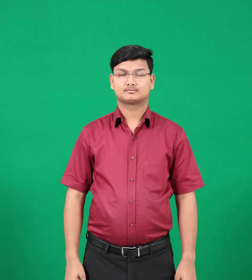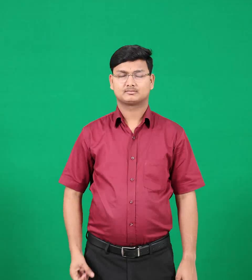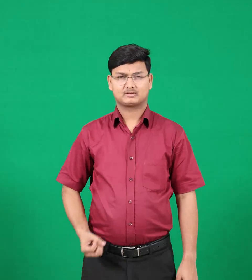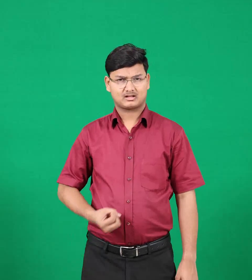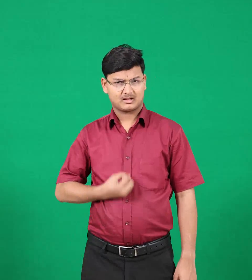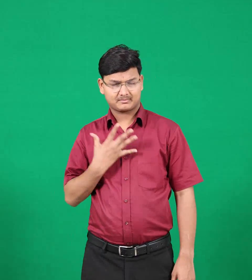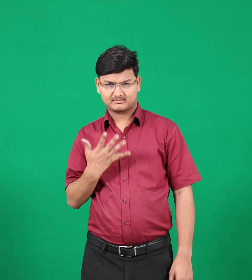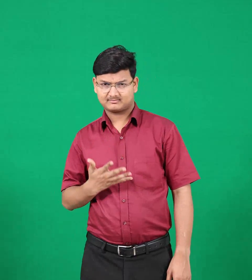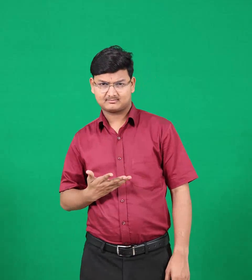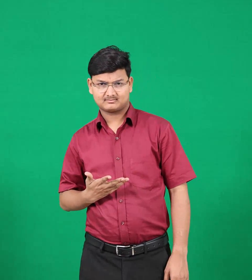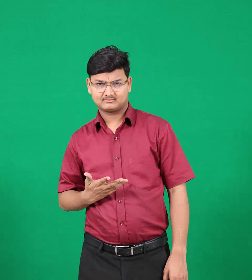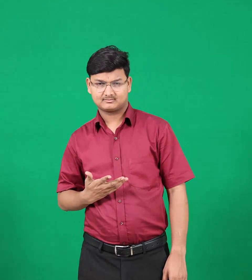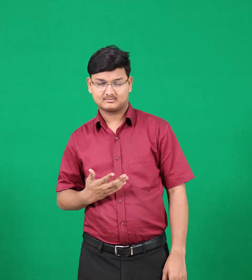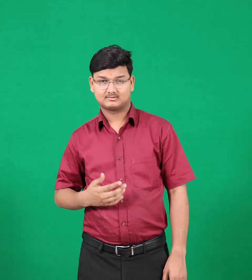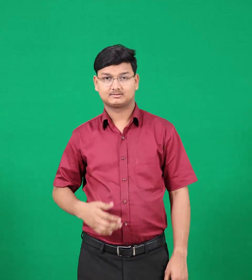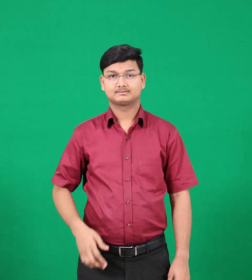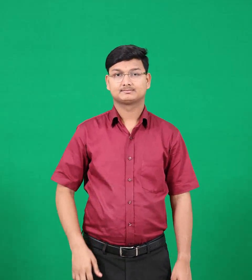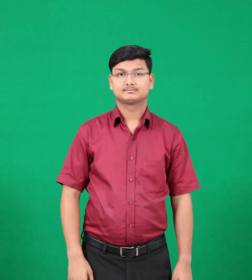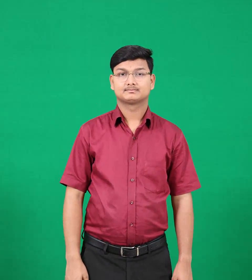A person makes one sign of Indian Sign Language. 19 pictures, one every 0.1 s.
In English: displeasing
